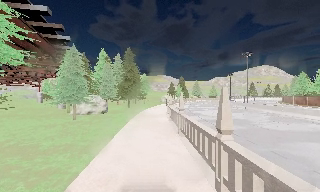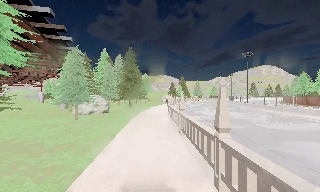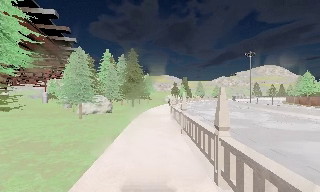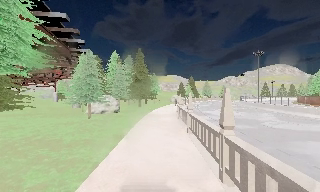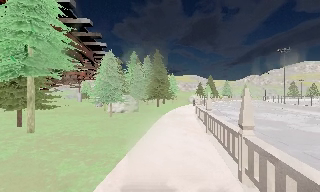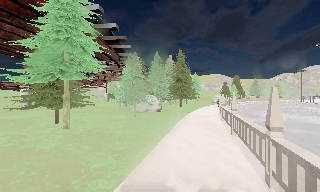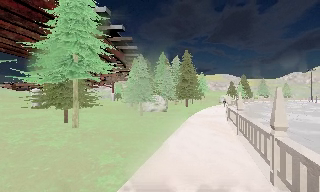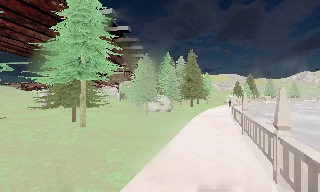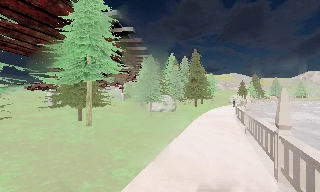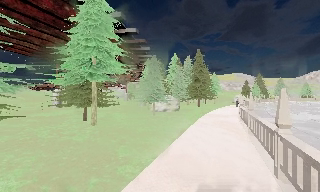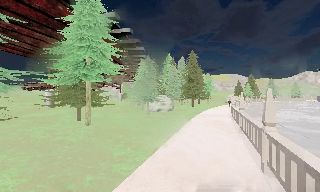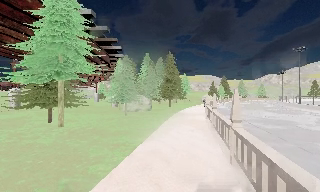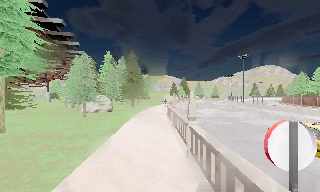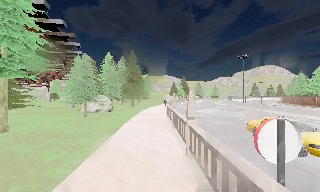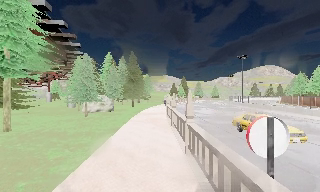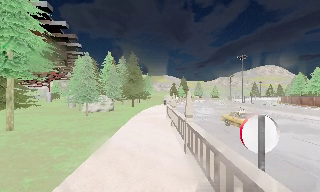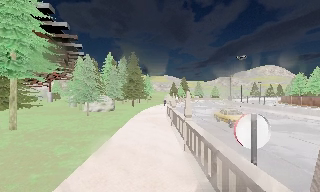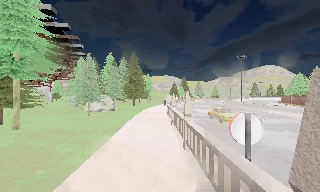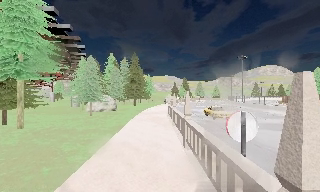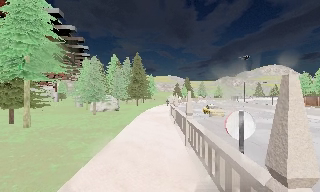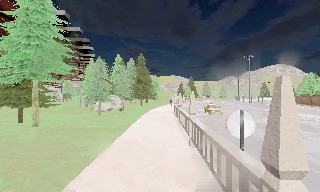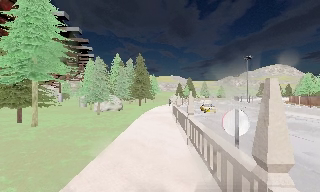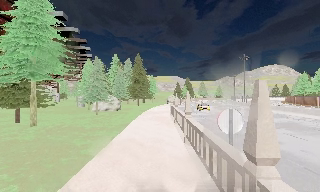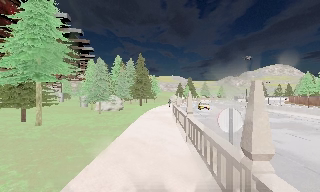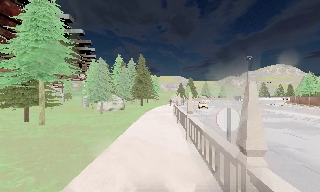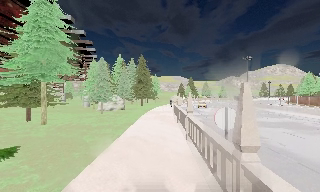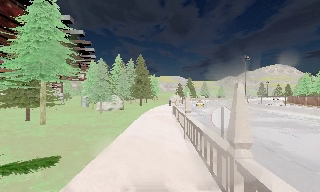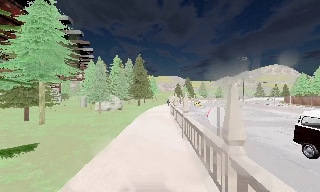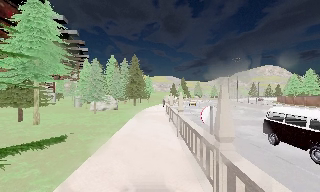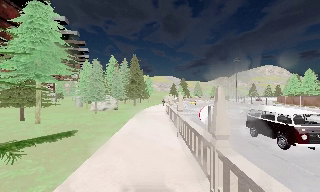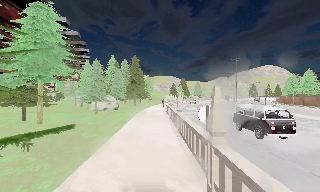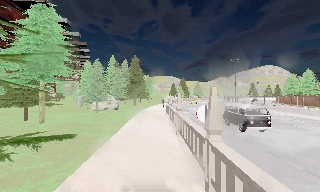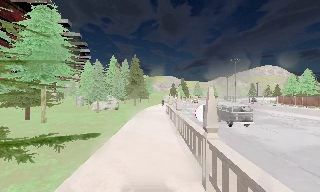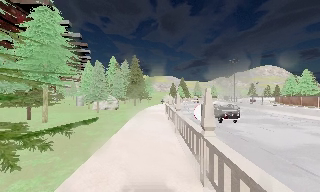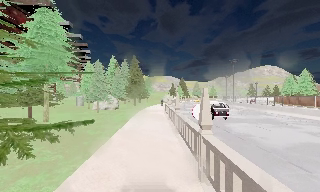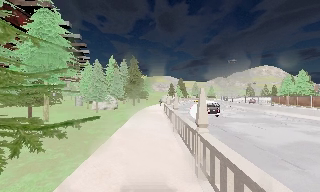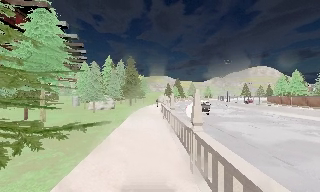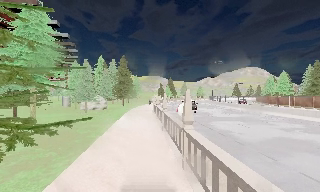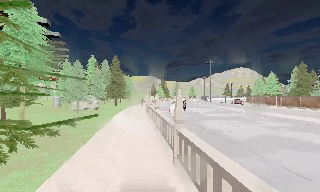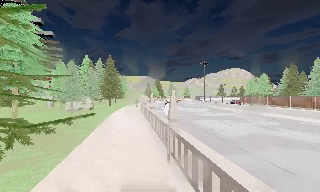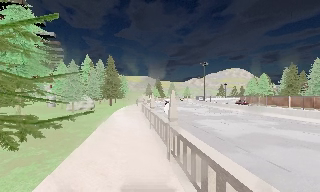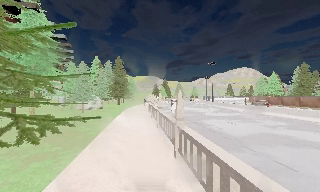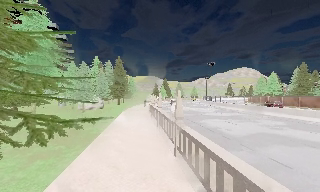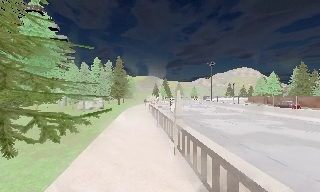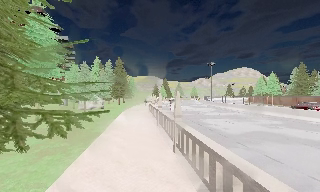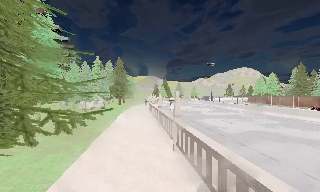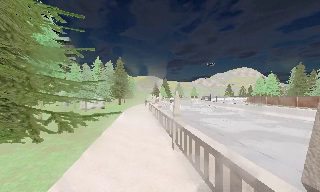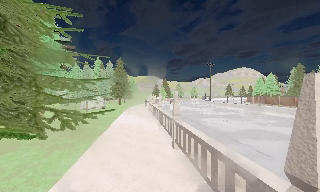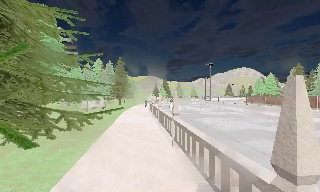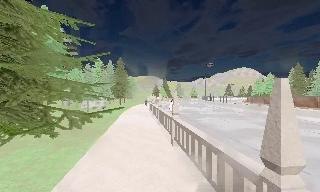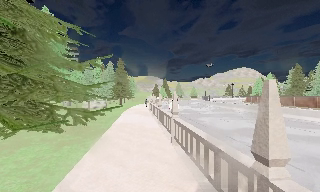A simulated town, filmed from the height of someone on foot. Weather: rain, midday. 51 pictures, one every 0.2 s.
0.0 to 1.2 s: The scene slides to the right, as the camera pans about 20 degrees to its left. It travels backward, about 1.5 m, so what stands in front gets smaller.
1.2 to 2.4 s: The scene slides to the left, as the camera pans about 20 degrees to its right. It travels backward, about 1 m, so what stands in front gets smaller.
2.4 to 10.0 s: The camera travels backward, about 8 m, so what stands in front gets smaller.
The film runs backward here.
